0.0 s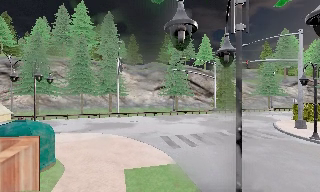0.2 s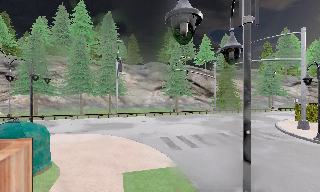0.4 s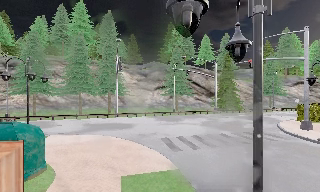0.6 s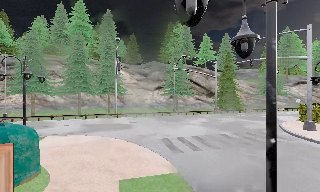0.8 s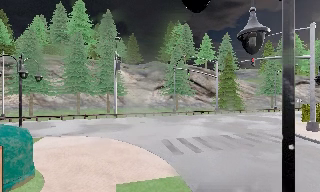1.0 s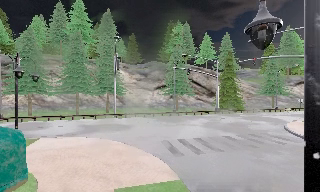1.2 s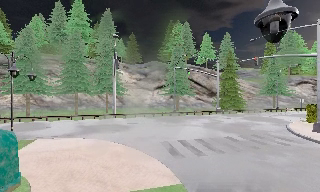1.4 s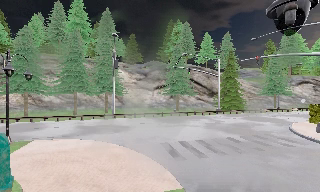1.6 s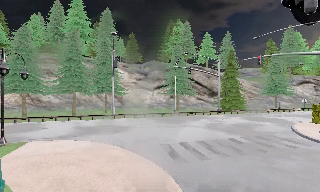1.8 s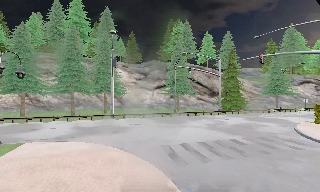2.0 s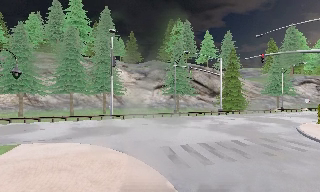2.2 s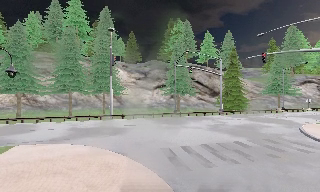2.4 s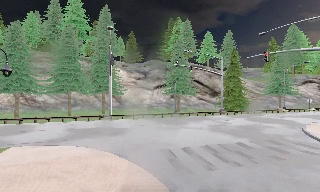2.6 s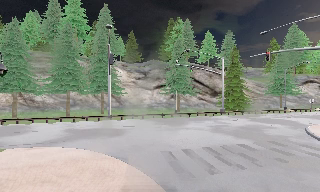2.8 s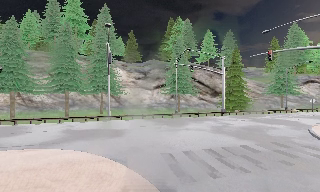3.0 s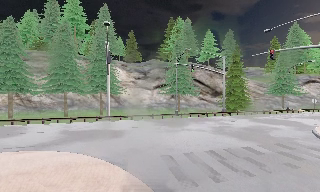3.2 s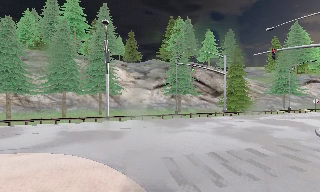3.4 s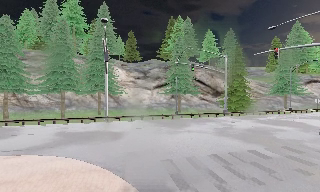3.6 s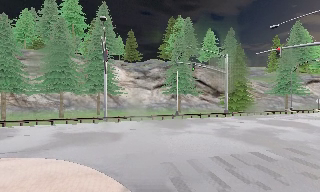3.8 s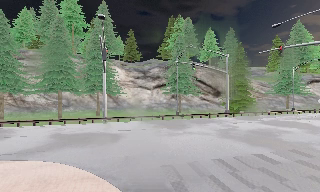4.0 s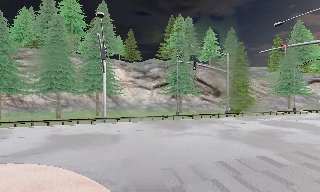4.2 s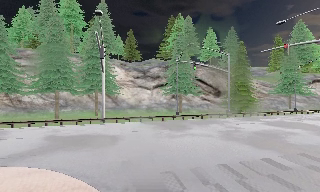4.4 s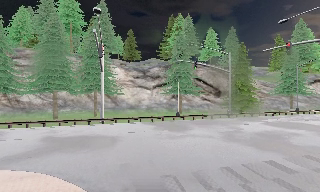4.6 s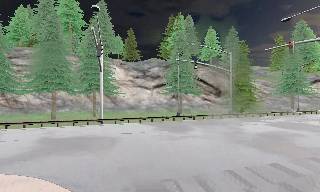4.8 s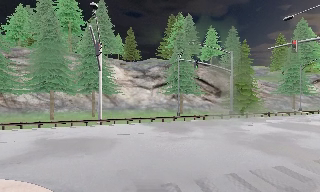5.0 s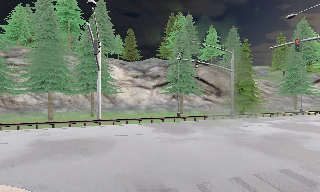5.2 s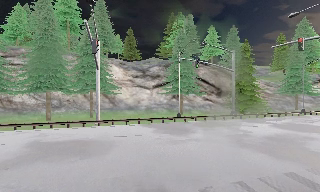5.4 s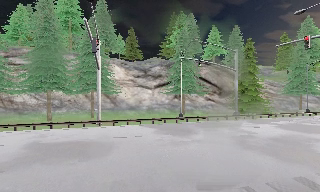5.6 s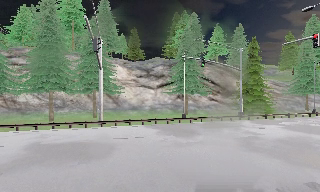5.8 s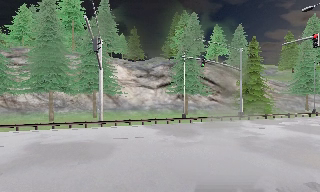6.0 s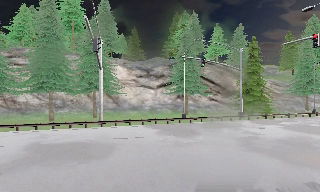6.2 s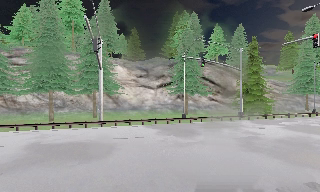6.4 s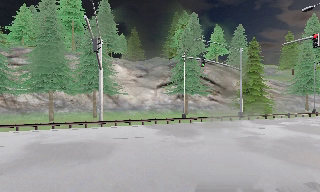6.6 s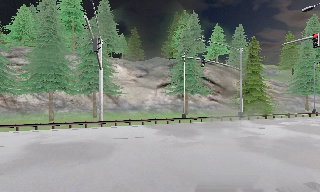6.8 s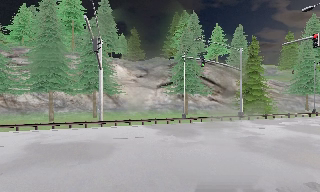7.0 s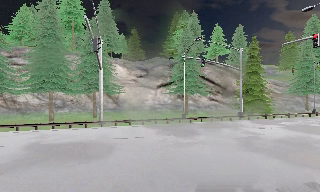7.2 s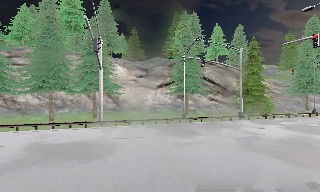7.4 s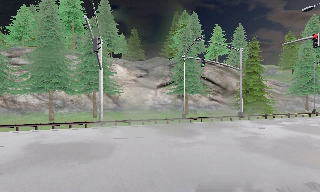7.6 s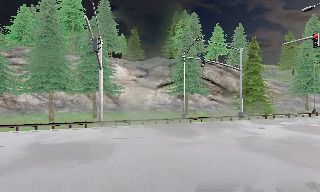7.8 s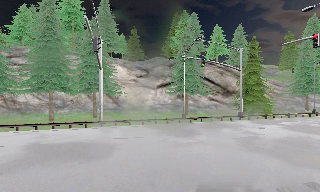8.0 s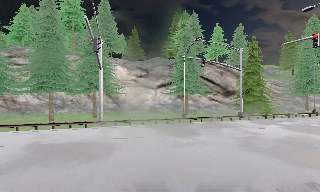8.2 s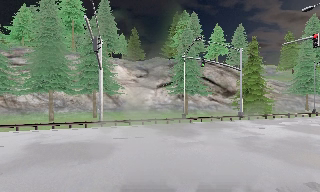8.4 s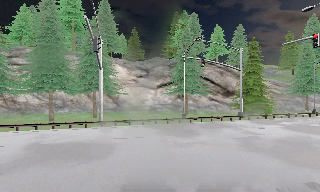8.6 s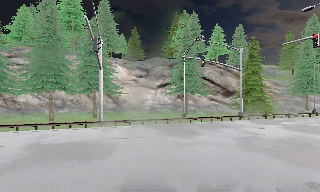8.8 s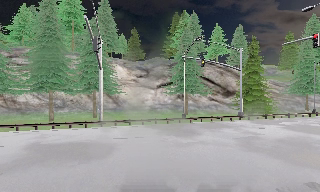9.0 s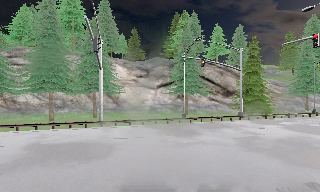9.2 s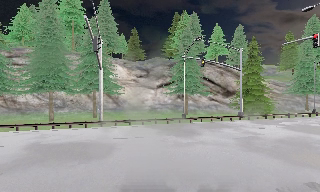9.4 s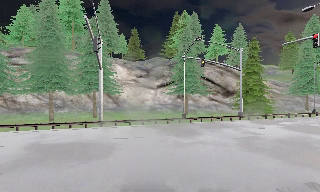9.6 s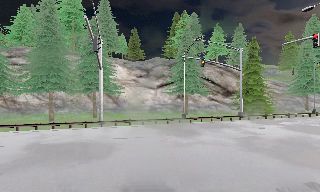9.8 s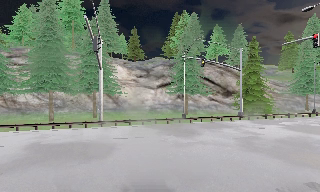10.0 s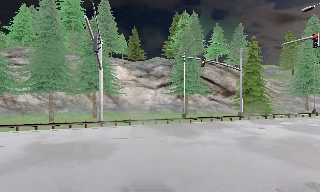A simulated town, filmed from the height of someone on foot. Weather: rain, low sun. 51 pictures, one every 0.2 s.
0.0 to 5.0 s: The camera travels forward, about 6 m, so what stands in front looms larger.
5.0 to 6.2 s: The camera travels forward, about 1 m, so what stands in front looms larger. It loses speed.
6.2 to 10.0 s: The camera keeps its place and its aim.
The film runs forward here.
